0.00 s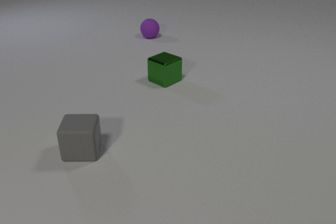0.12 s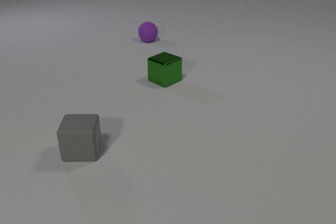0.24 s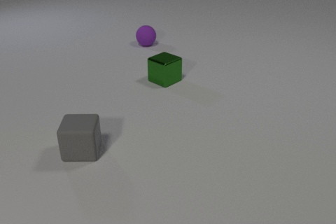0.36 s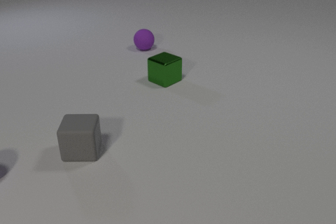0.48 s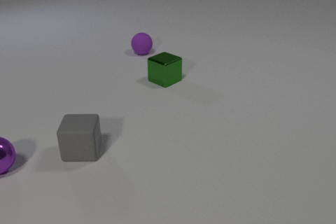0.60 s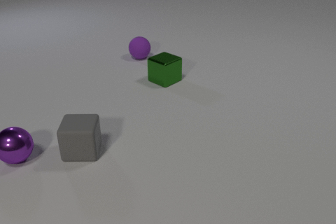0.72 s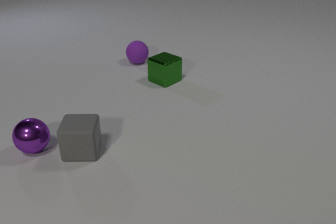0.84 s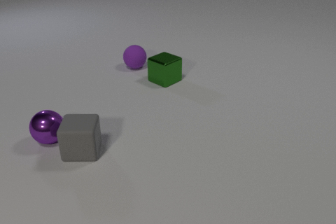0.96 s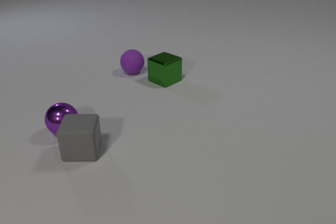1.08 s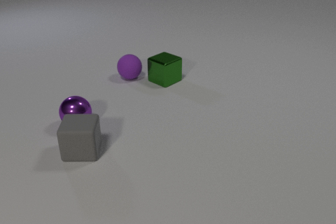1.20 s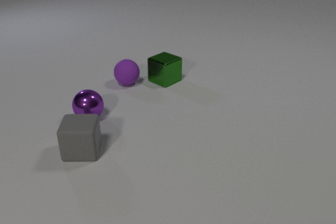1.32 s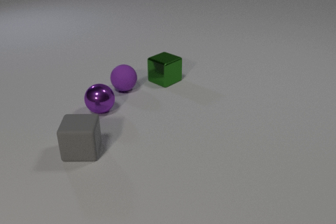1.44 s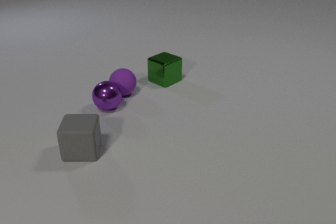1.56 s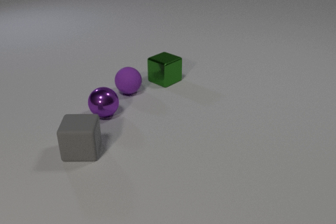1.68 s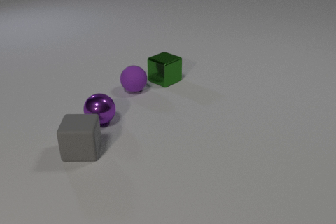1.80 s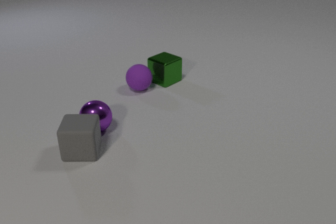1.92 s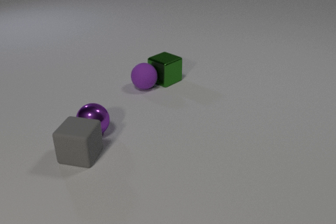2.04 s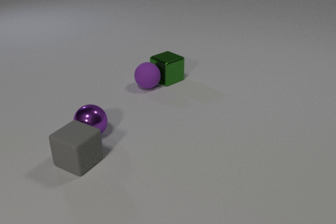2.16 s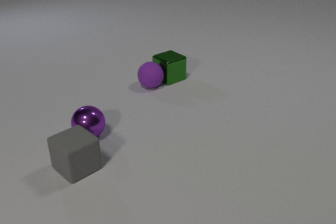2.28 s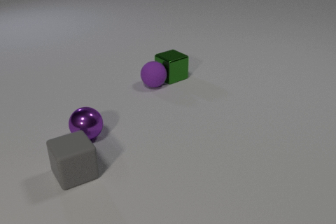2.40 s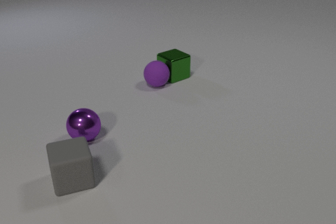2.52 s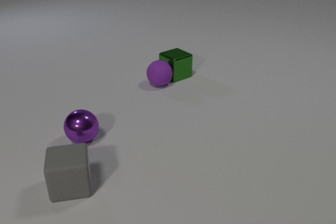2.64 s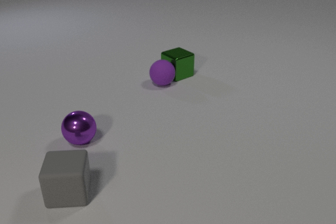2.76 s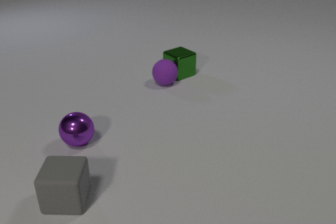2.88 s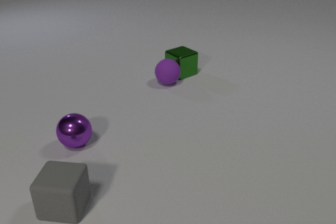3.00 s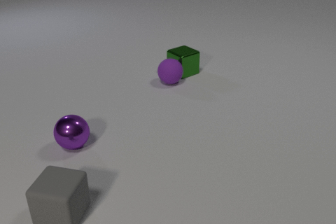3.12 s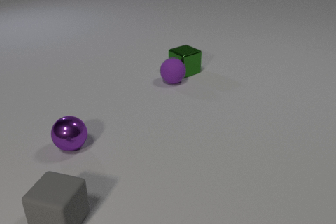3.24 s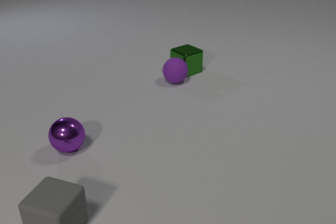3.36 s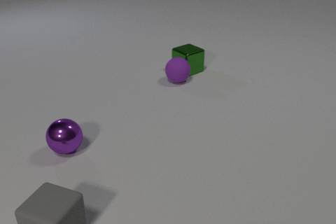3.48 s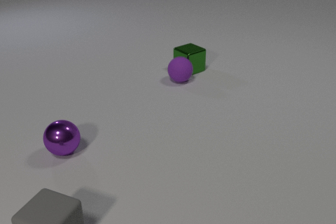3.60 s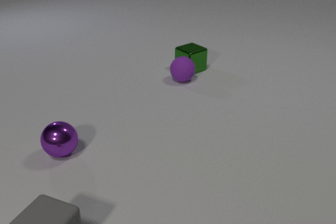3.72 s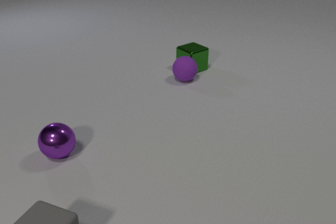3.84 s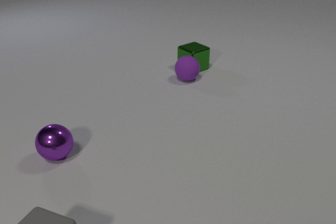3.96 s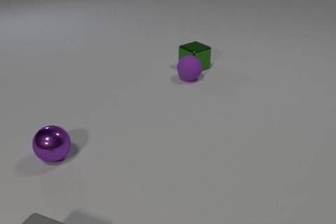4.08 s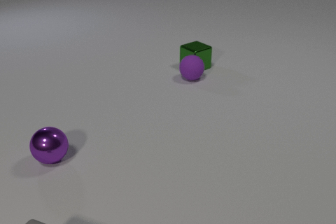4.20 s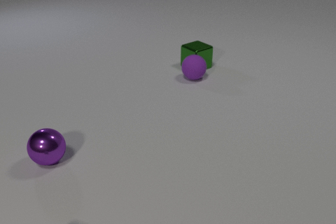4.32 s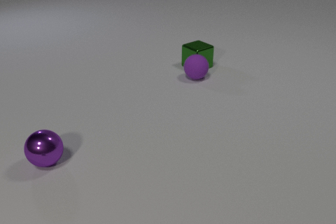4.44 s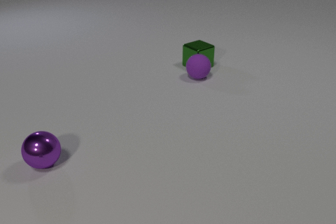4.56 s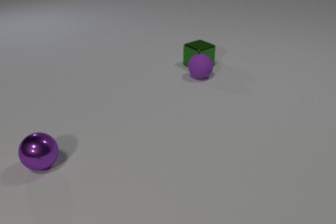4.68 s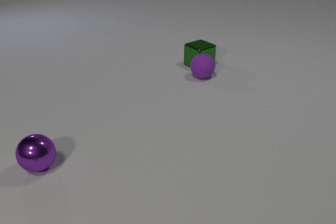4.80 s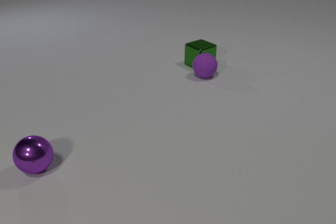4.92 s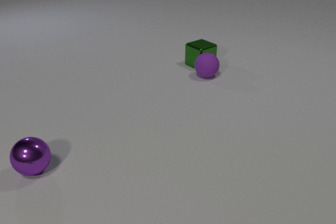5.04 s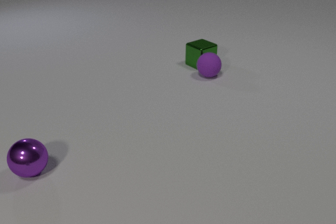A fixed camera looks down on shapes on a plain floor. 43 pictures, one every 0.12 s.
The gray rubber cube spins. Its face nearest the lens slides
to the left.
The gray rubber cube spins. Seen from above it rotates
clockwise.
0.00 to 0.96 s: The purple metal sphere comes in at the left edge, rolls to the right and away from the camera. The purple rubber sphere rolls toward the camera.
0.96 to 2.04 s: The purple metal sphere rolls to the right. The purple rubber sphere rolls toward the camera and to the right. The gray rubber cube slides toward the camera, spins so that its near face slides to the left, clockwise seen from above. The purple metal sphere and the purple rubber sphere collide. The purple metal sphere and the gray rubber cube collide. The purple rubber sphere and the green metal cube collide.
2.04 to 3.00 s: The purple metal sphere rolls to the left and toward the camera. The purple rubber sphere rolls to the right and away from the camera. The green metal cube slides away from the camera and to the right. The gray rubber cube slides toward the camera, spins clockwise seen from above by about 75 degrees, its near face sliding to the left.
3.00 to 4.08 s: The purple metal sphere rolls to the left and toward the camera. The purple rubber sphere rolls to the right and away from the camera. The green metal cube slides away from the camera and to the right. The gray rubber cube slides toward the camera.
4.08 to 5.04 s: The purple metal sphere rolls to the left and toward the camera. The purple rubber sphere rolls to the right and away from the camera. The green metal cube slides away from the camera and to the right. The gray rubber cube leaves at the bottom edge.
What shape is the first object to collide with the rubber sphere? sphere.
How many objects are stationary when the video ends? 0.
What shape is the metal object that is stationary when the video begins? cube.
